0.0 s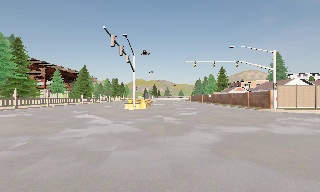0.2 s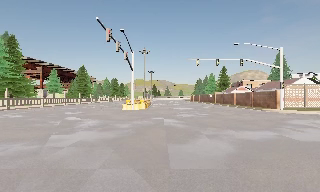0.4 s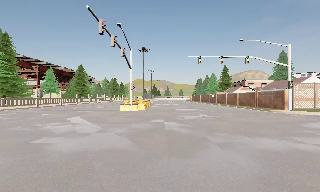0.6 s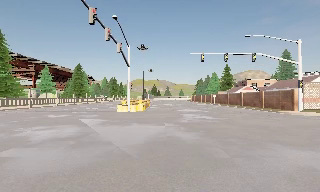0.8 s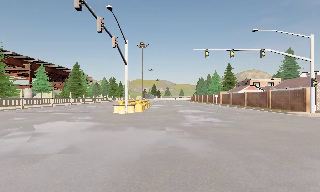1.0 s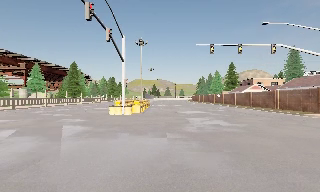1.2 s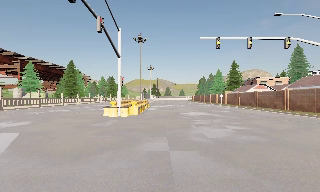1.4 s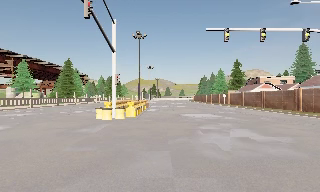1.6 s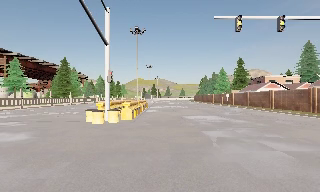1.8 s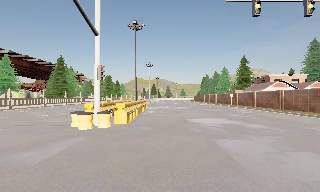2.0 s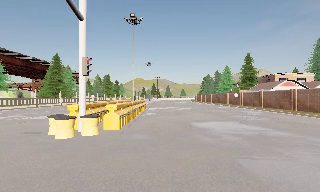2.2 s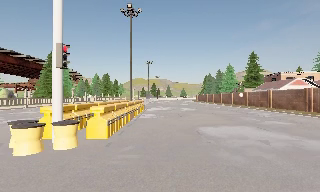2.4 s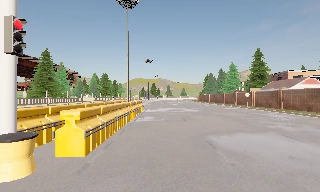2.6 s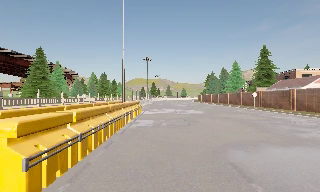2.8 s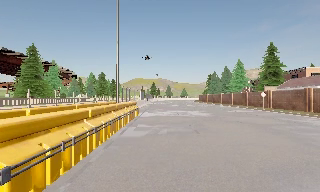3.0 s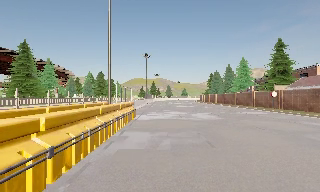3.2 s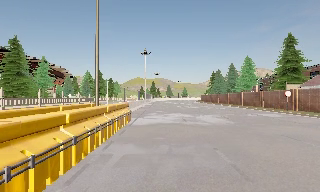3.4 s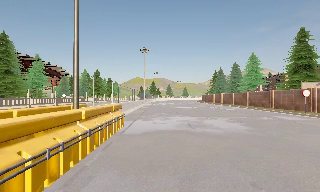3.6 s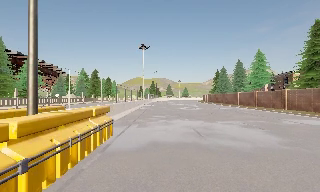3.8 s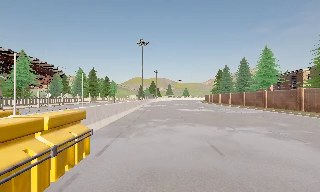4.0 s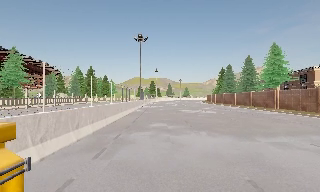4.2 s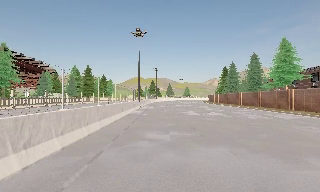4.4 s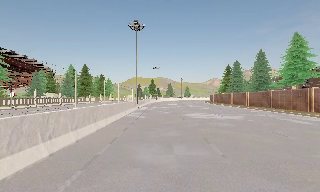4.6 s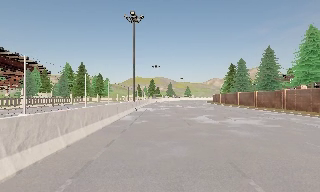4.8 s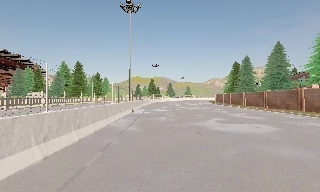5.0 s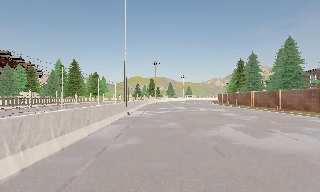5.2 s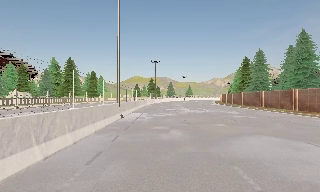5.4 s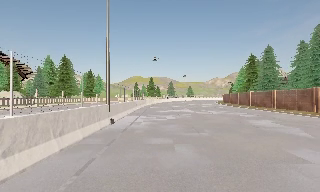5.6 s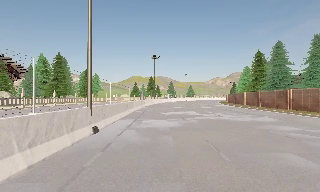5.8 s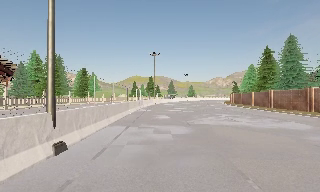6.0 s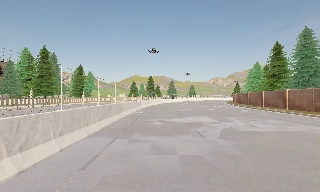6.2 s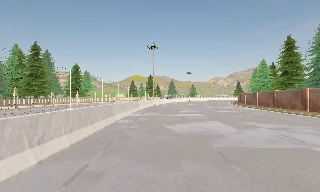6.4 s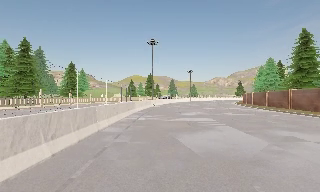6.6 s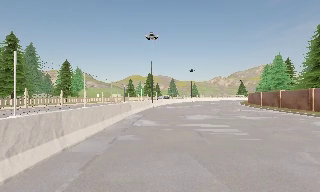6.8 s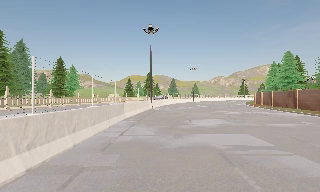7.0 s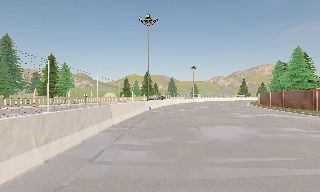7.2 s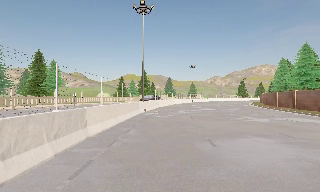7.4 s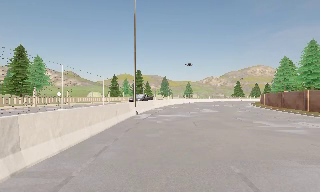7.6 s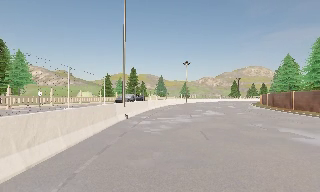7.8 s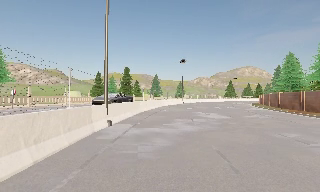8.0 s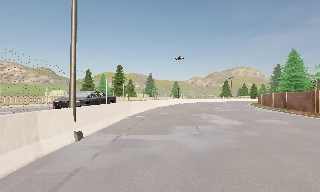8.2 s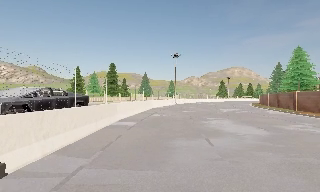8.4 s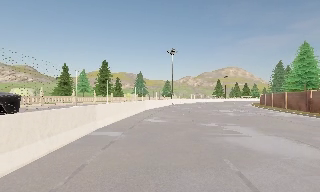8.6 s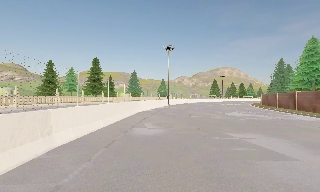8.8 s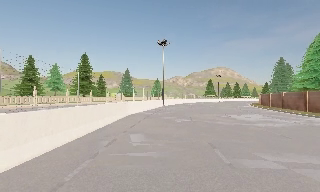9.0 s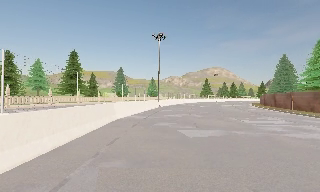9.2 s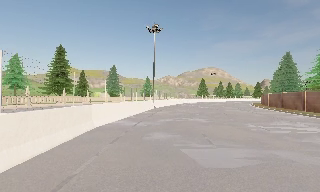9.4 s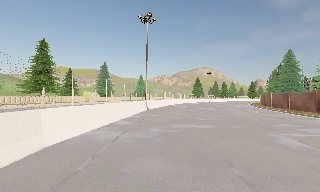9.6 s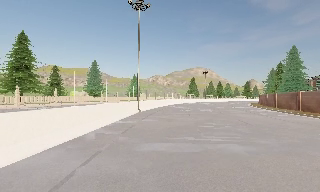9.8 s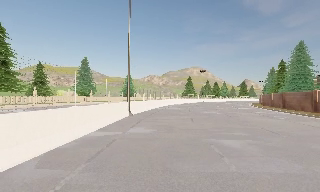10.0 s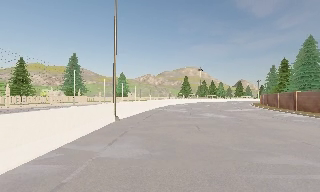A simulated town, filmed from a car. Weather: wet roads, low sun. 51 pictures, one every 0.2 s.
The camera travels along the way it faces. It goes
forward.
0.0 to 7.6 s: The camera travels forward, about 80 m, so what stands in front looms larger. It gains speed.
7.6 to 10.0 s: The camera swings to its right by about 20 degrees, and the scene slides to the left. It travels forward, about 35 m, so what stands in front looms larger.
The film runs forward here.
